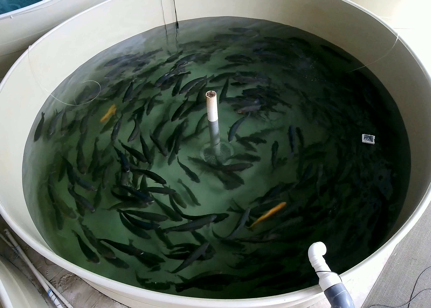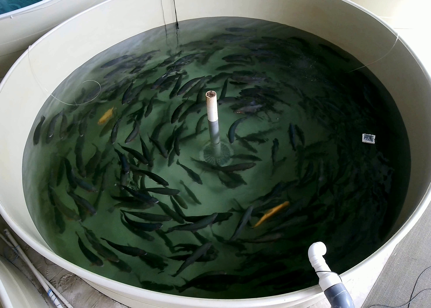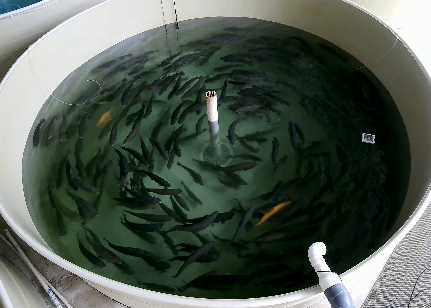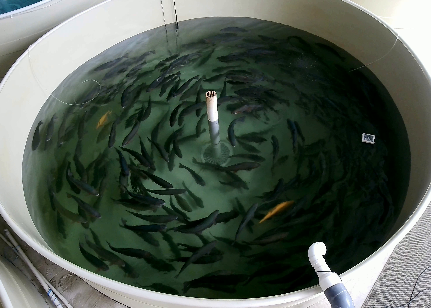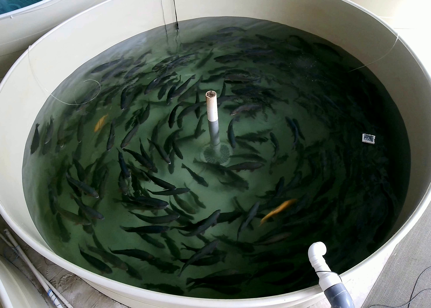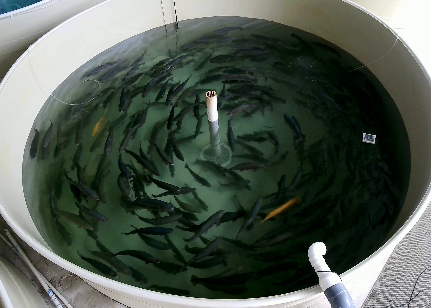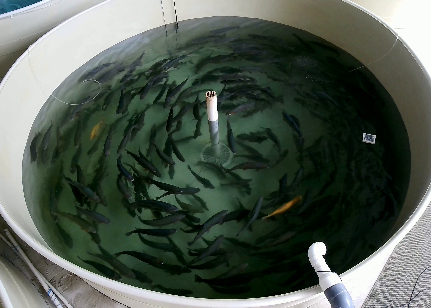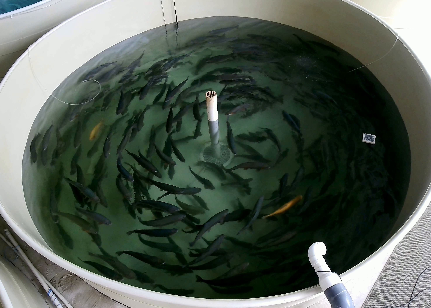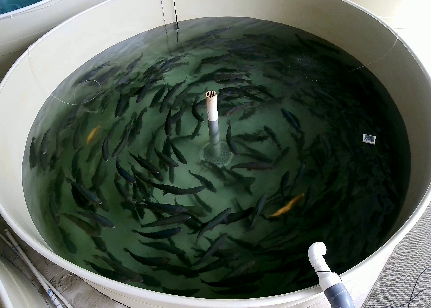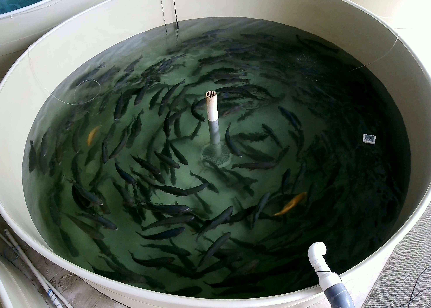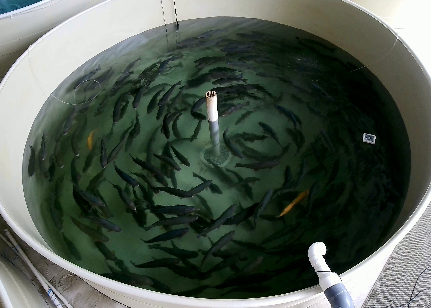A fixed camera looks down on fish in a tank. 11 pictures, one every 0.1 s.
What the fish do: Normal cruising.
